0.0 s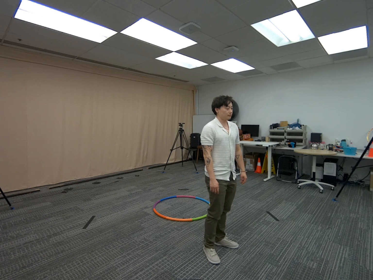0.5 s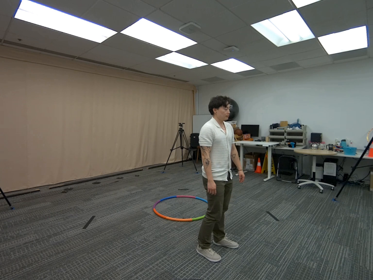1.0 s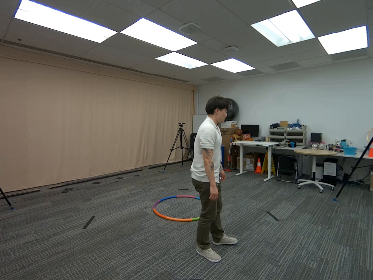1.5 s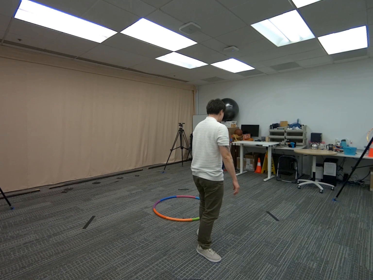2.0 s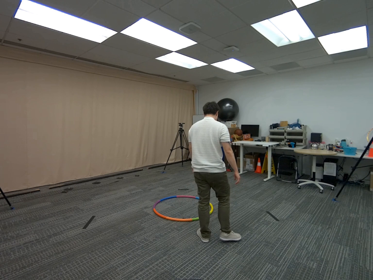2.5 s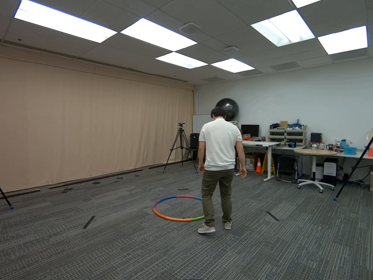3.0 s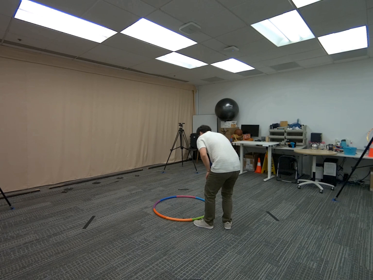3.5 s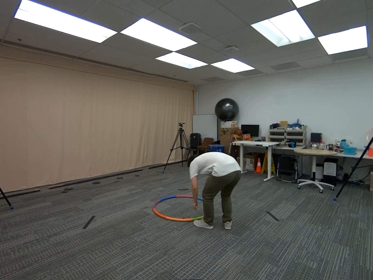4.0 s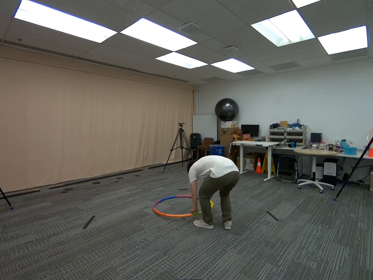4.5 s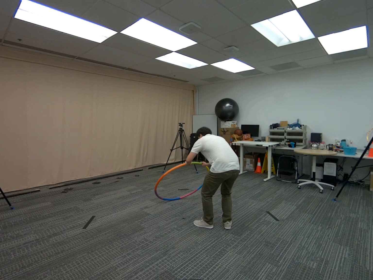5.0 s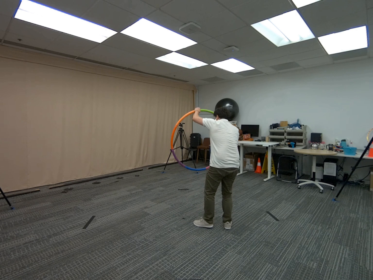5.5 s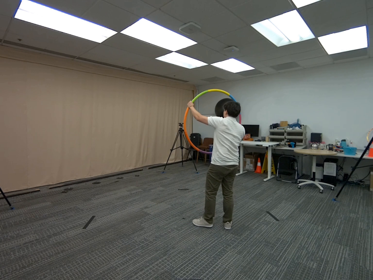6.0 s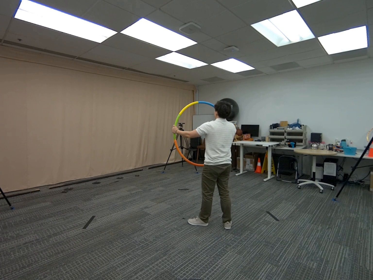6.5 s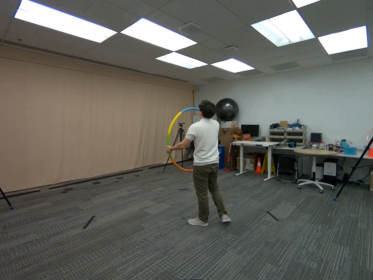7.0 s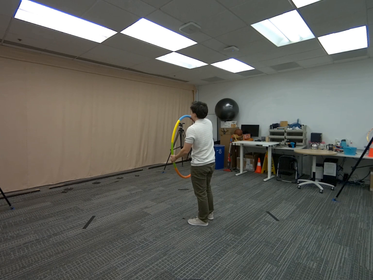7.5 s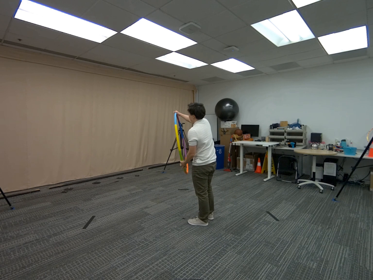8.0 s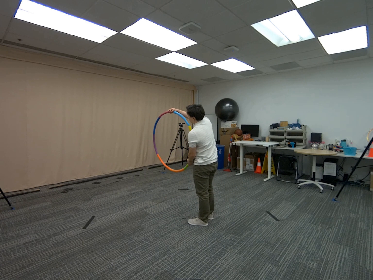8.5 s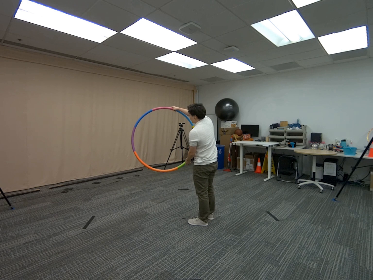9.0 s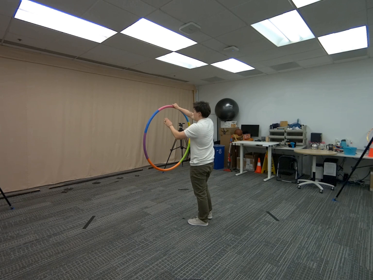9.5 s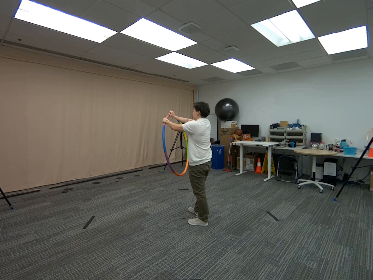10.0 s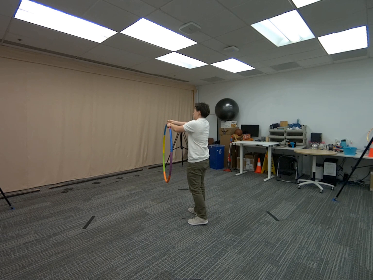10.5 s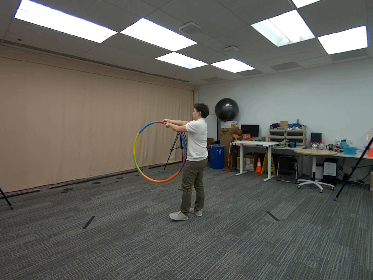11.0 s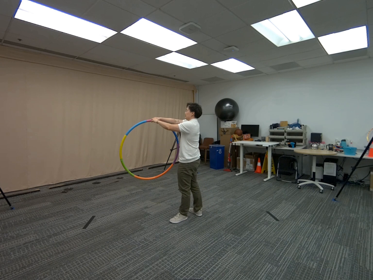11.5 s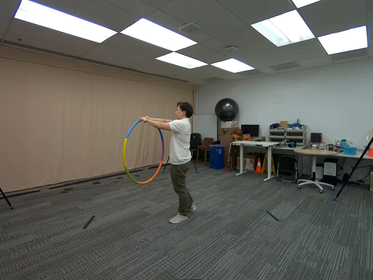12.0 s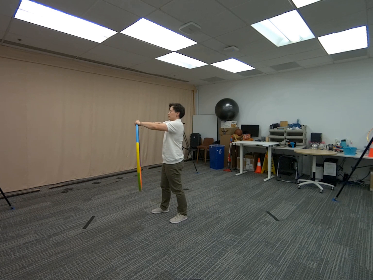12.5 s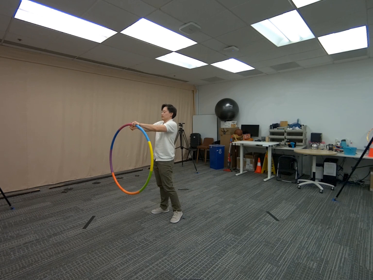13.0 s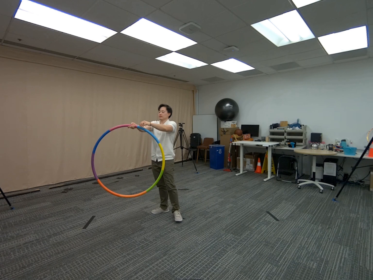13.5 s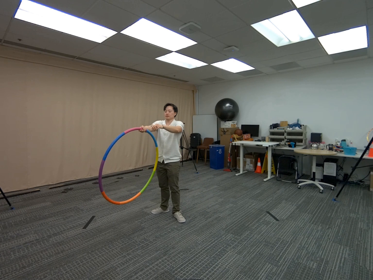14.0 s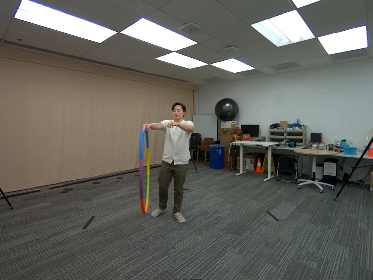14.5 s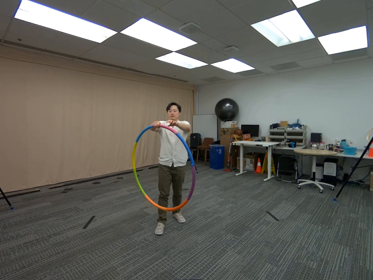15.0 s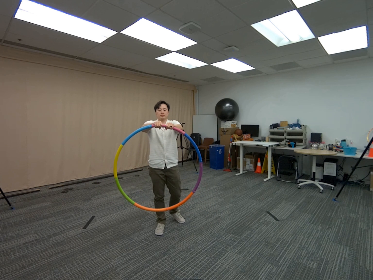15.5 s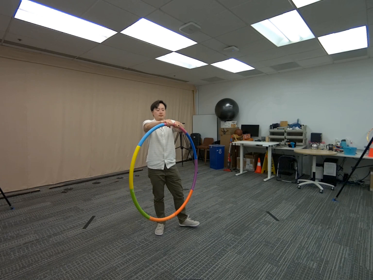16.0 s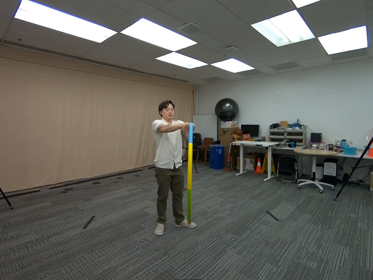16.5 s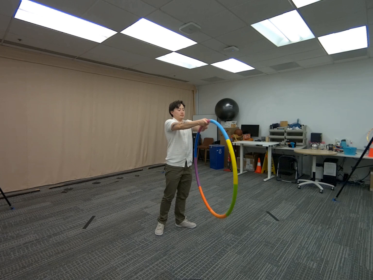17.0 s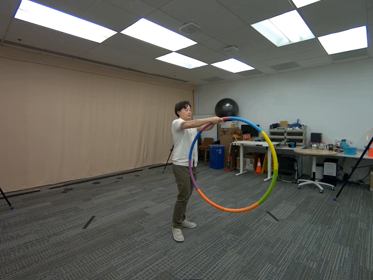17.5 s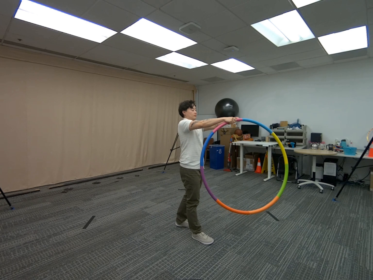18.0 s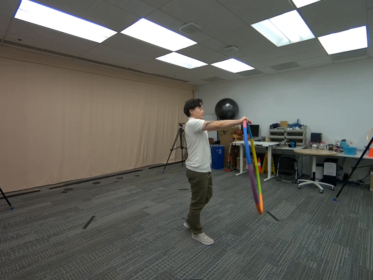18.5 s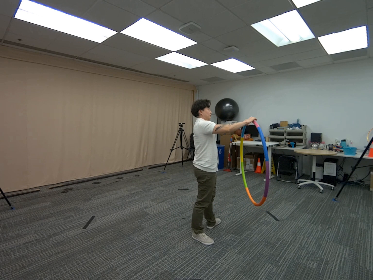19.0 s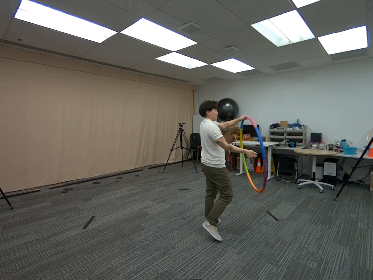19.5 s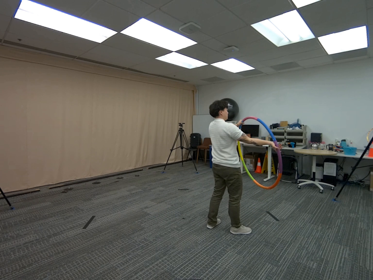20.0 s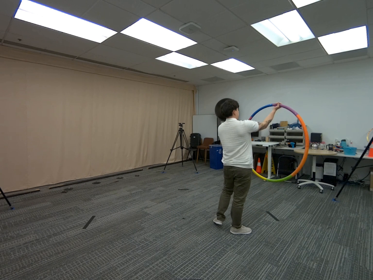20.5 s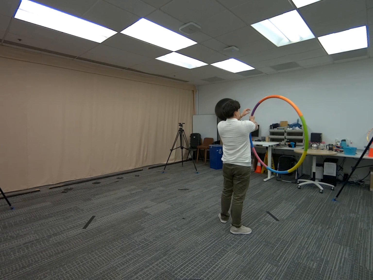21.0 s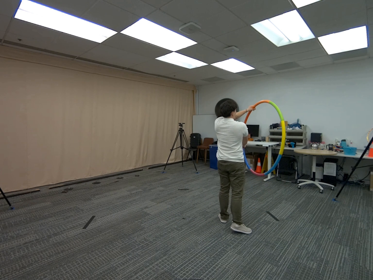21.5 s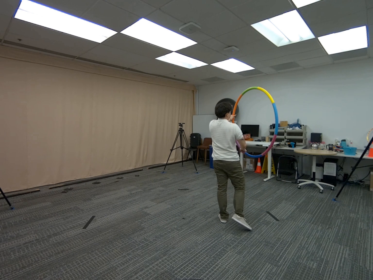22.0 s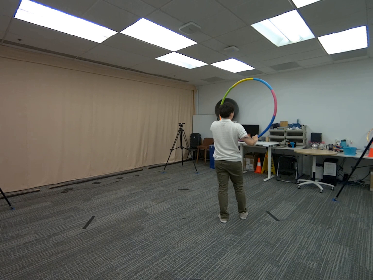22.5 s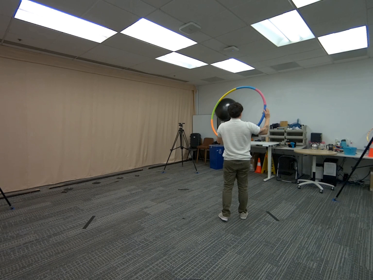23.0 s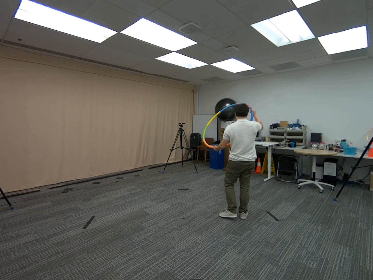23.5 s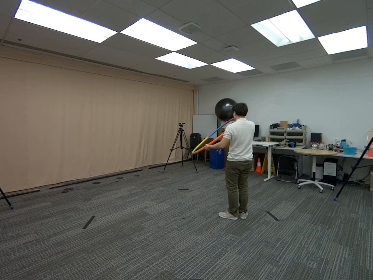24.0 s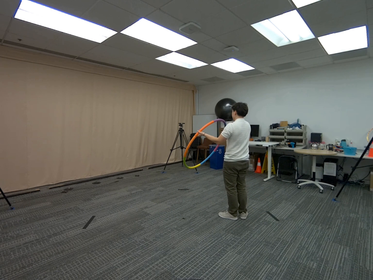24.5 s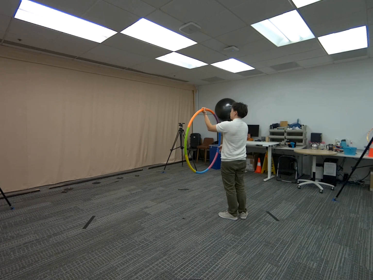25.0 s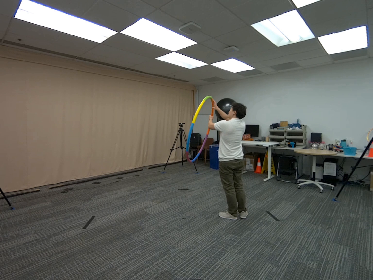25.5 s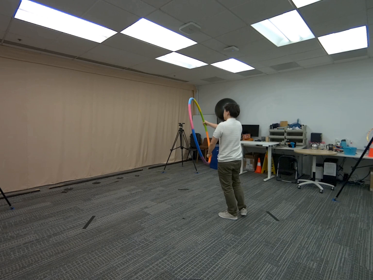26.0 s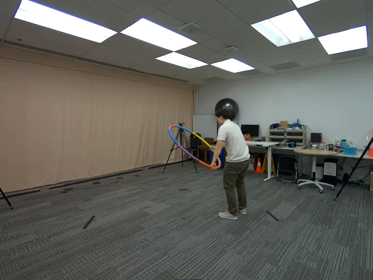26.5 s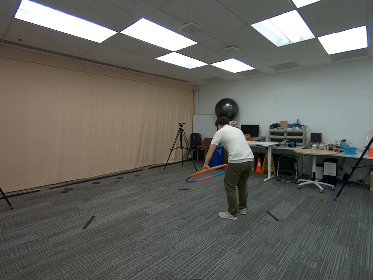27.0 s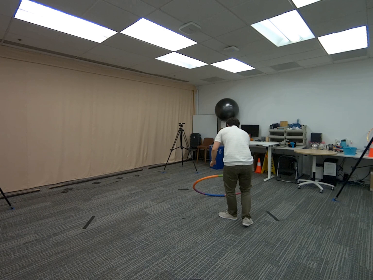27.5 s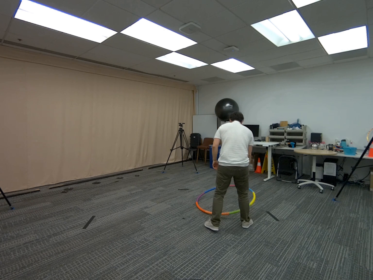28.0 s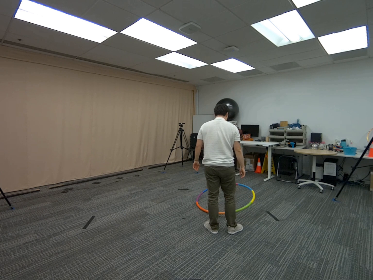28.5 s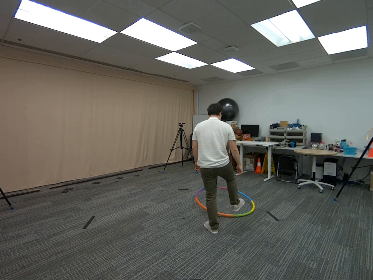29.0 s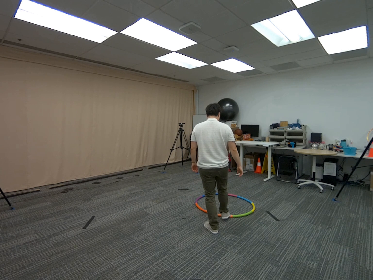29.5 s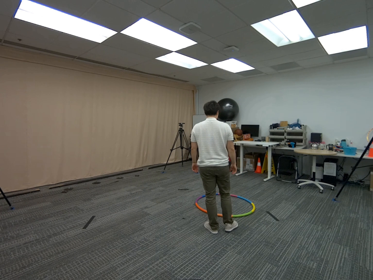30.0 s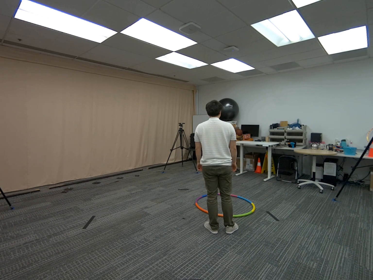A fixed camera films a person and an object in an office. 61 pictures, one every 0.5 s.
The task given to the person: Walk over to the hula hoop and grasp the hula hoop with both hands begin to rotate so that each camera gets a view of the hula hoop. Place down when complete.
